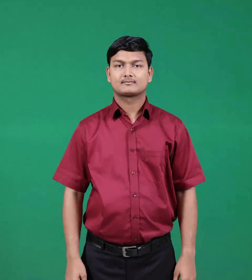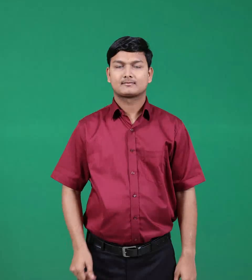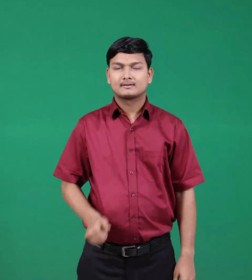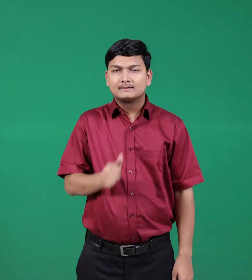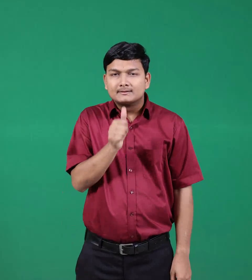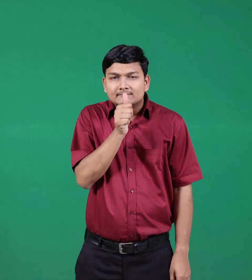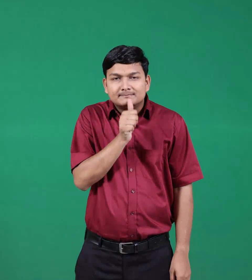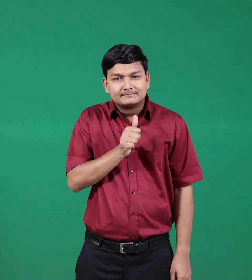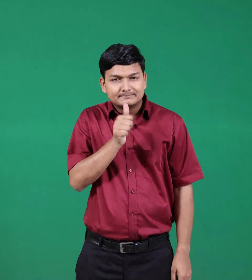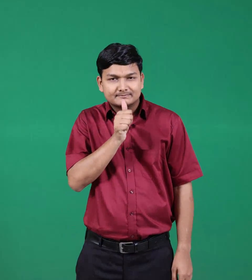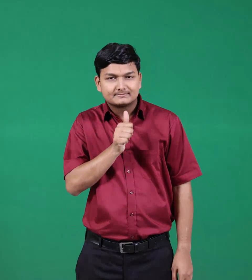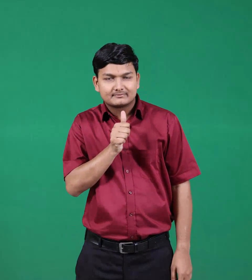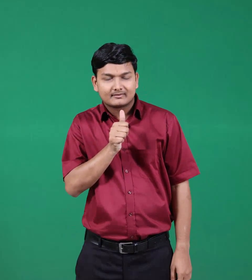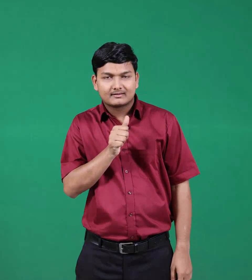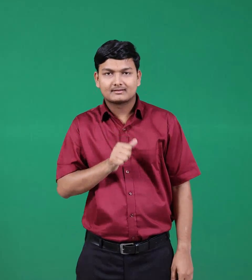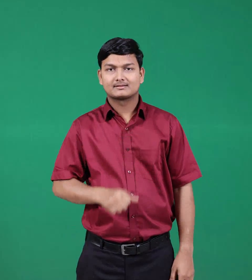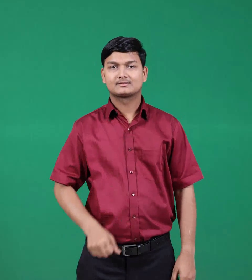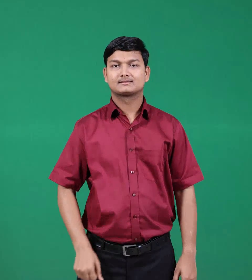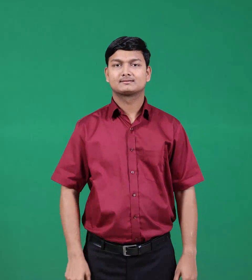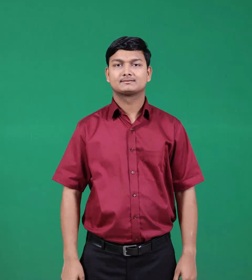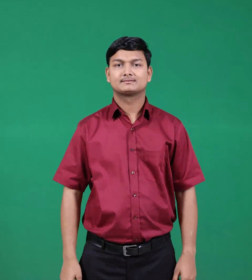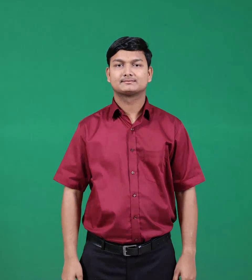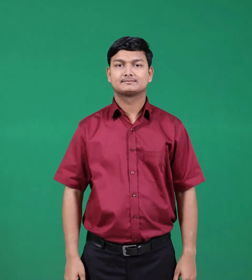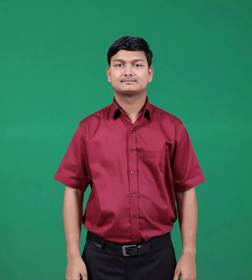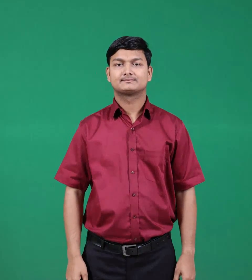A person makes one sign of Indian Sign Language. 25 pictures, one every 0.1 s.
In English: hide
